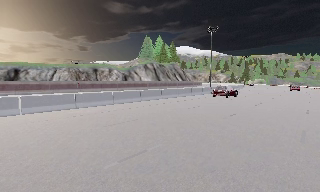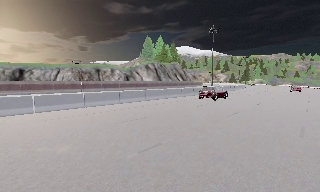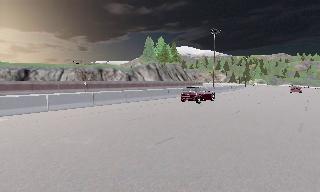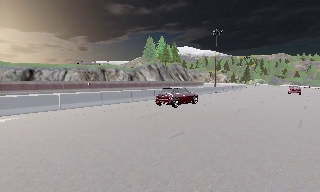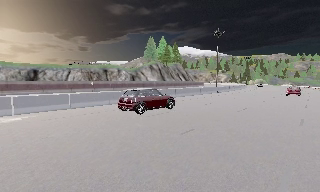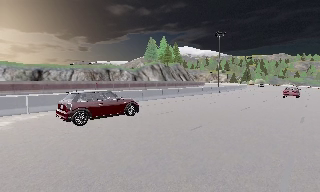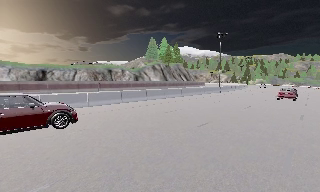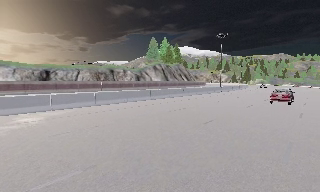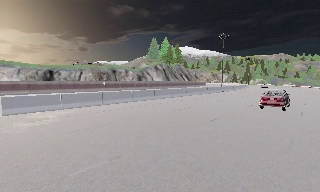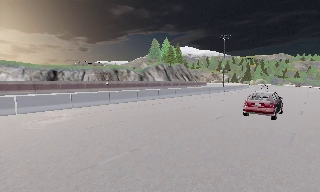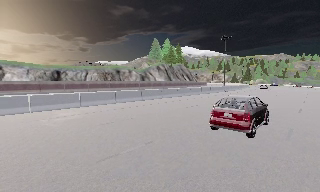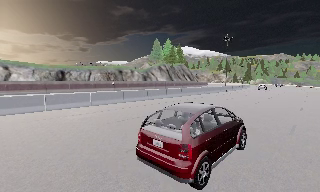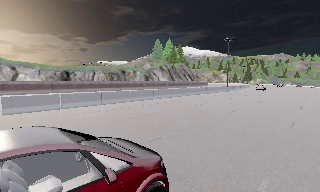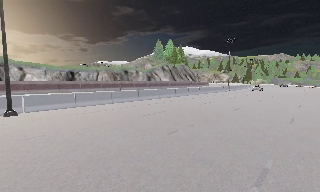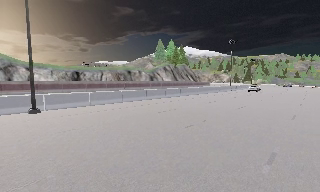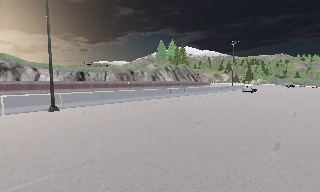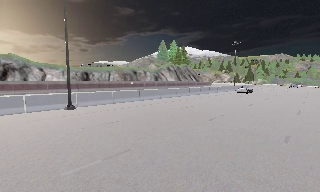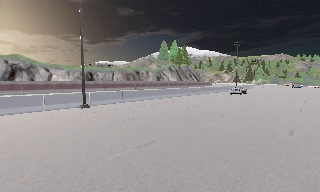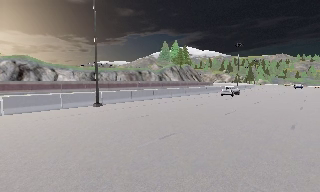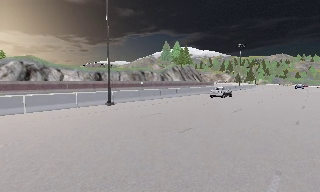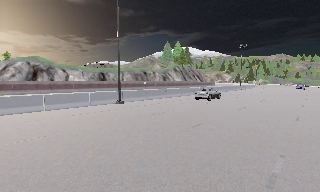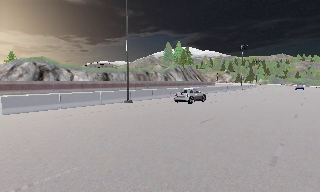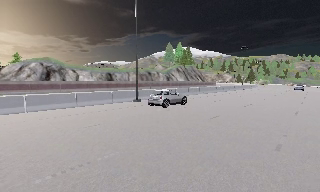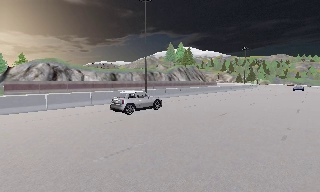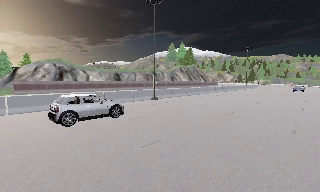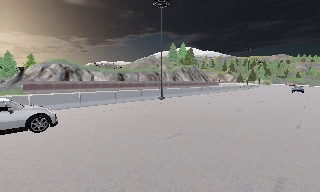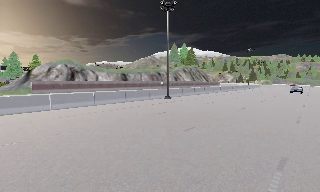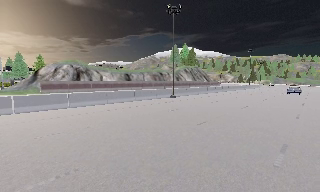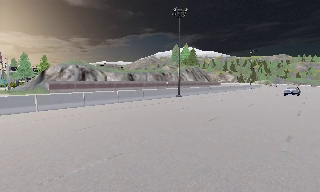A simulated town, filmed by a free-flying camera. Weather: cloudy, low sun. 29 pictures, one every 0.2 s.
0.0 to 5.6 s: The camera travels backward and to its left, about 30 m, so what stands in front gets smaller. It gains speed.
The film runs backward here.
